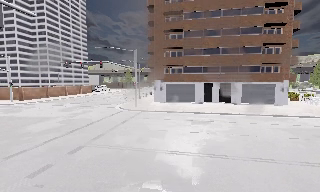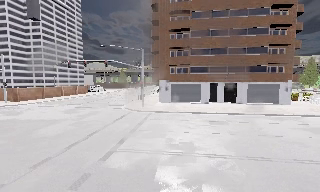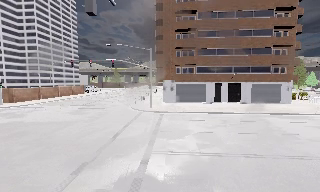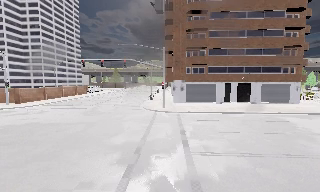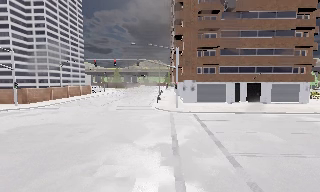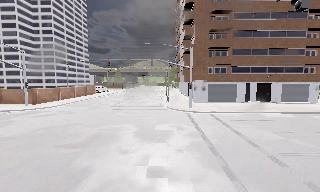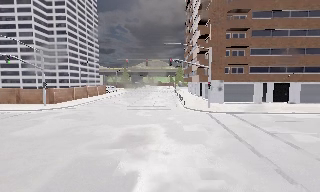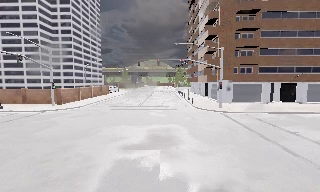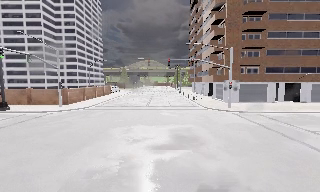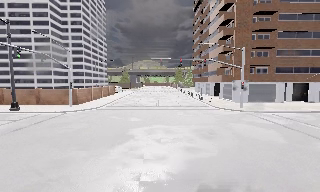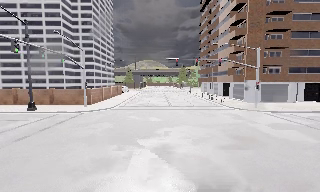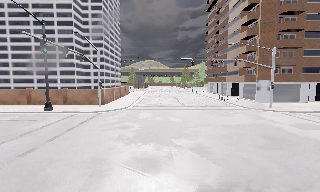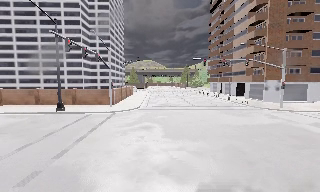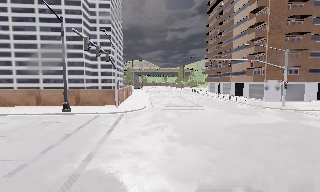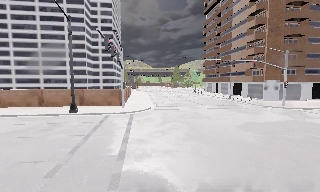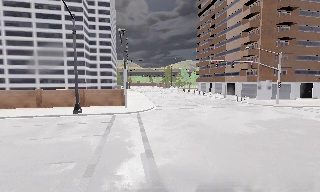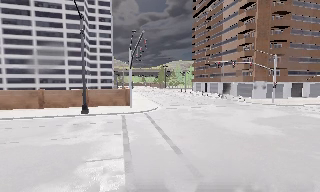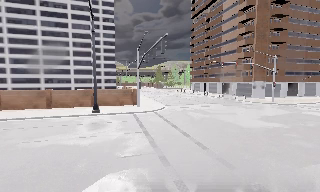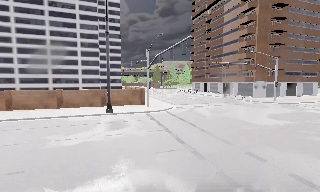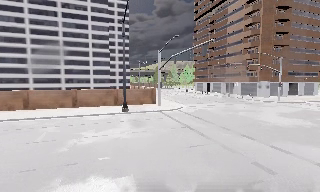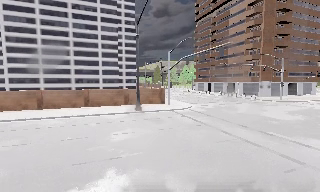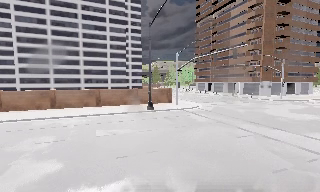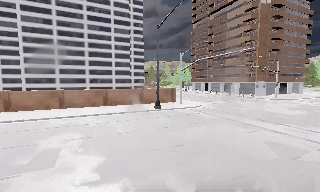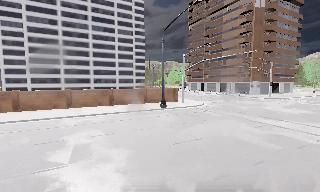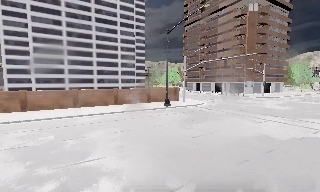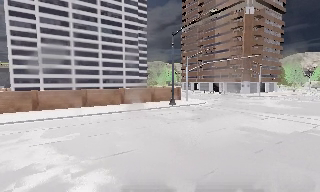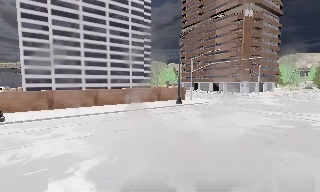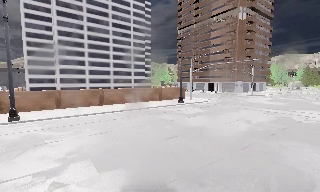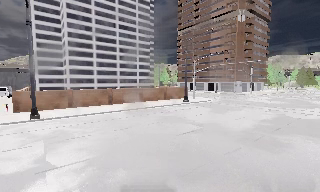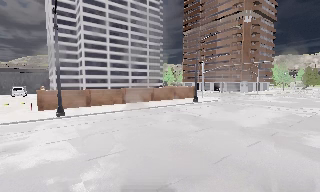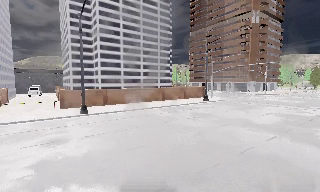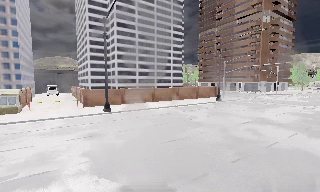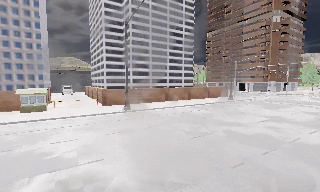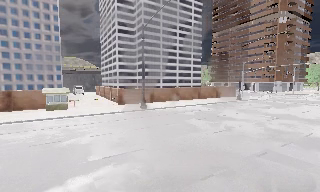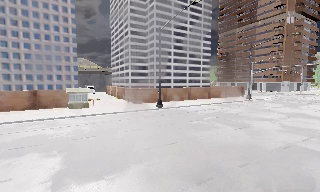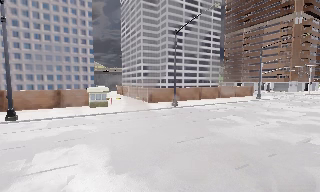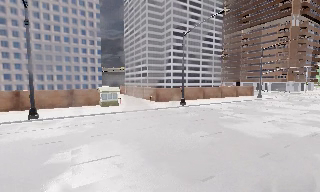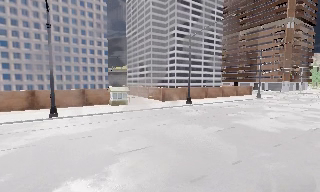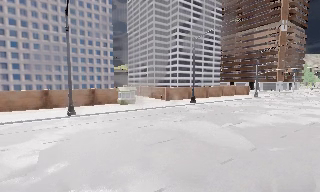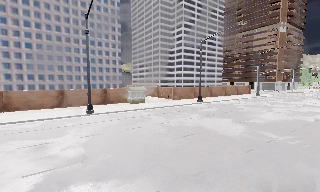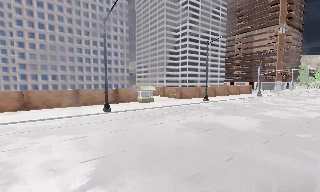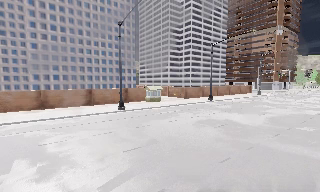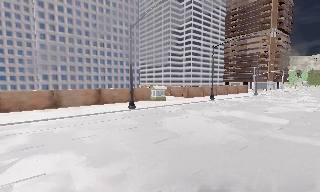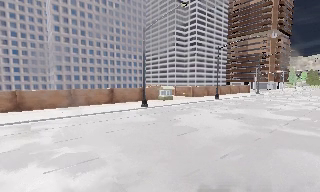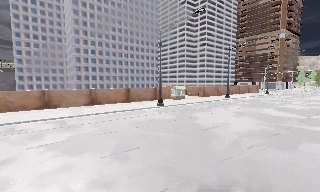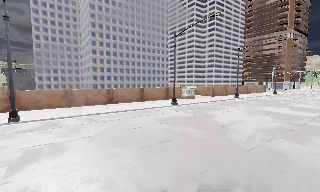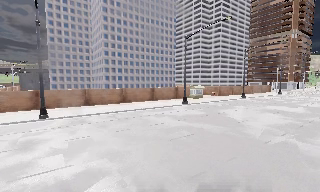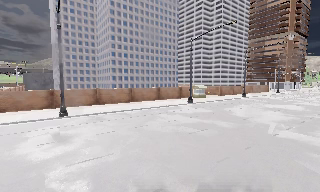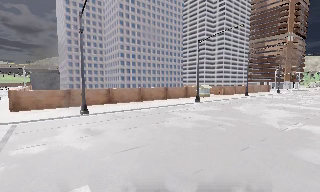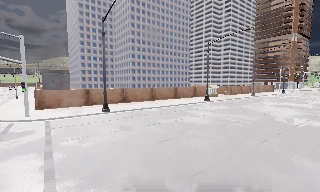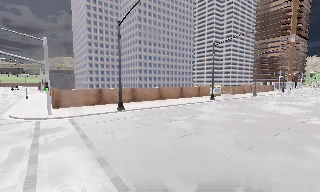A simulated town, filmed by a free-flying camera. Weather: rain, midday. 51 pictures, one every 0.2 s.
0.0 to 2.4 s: The camera pans to its right, which is clockwise from overhead, by about 15 degrees. It travels to its left, about 25 m, so close, fixed things drift to the right.
2.4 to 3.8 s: The camera pans to its right, which is clockwise from overhead, by about 15 degrees. It travels to its left, about 13 m, so close, fixed things drift to the right.
3.8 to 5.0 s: The camera pans to its right, which is clockwise from overhead, by about 15 degrees. It travels to its left and backward, about 12 m, so close, fixed things drift to the right.
5.0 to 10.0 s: The camera travels to its left and backward, about 50 m, so close, fixed things drift to the right.
The film runs backward here.
